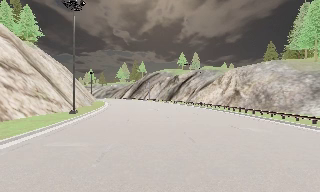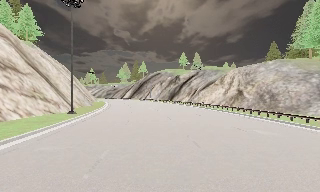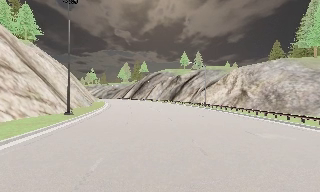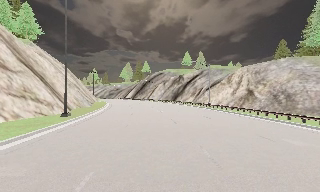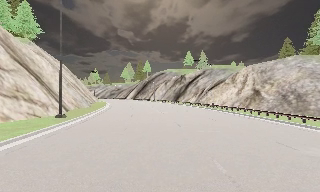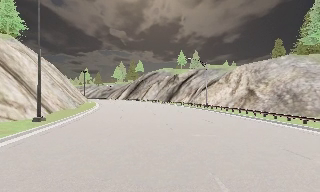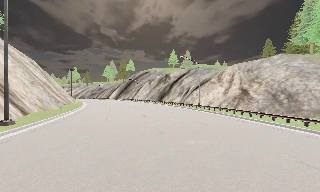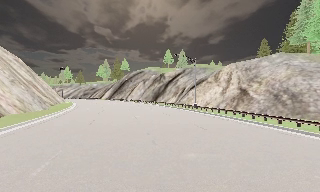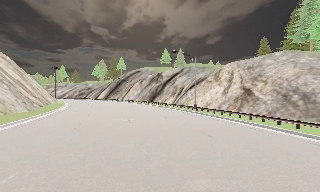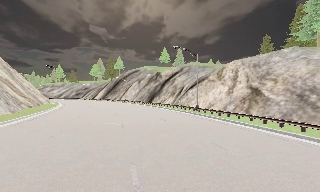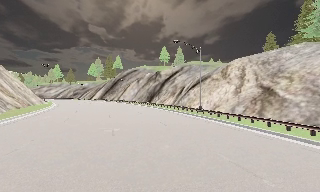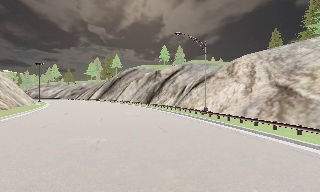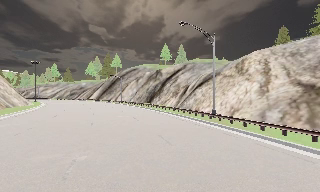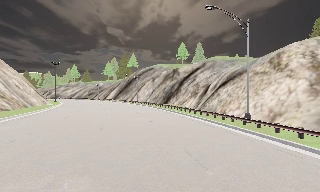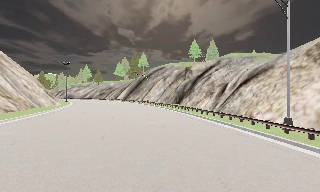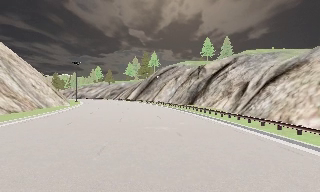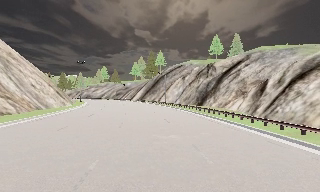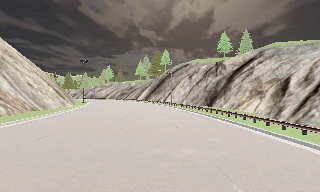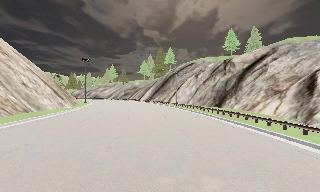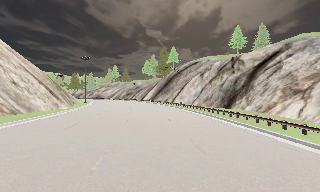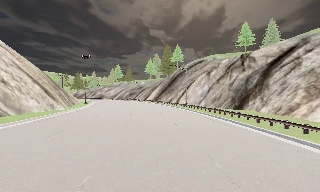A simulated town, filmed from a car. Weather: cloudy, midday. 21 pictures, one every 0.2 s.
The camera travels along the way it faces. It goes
forward.
0.0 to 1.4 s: The camera travels forward, about 8 m, so what stands in front looms larger. It gains speed.
1.4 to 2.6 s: The camera travels forward, about 12 m, so what stands in front looms larger.
2.6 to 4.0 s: The camera pans to its left, which is counterclockwise from overhead, by about 15 degrees. It travels forward, about 15 m, so what stands in front looms larger.
The film runs forward here.
